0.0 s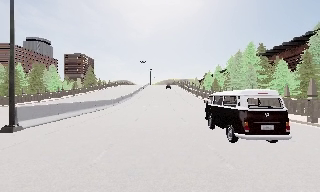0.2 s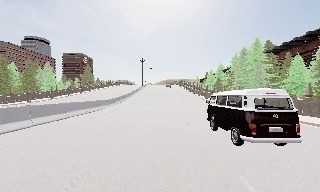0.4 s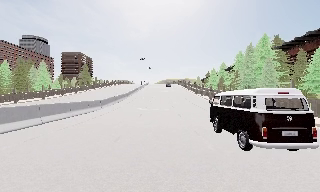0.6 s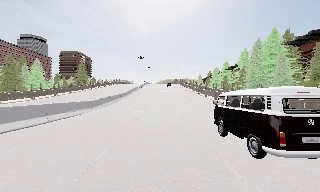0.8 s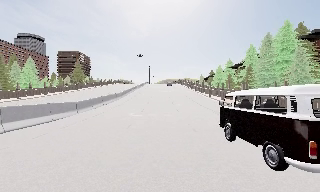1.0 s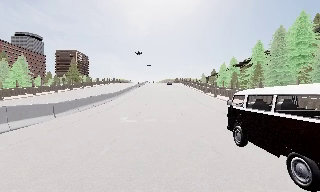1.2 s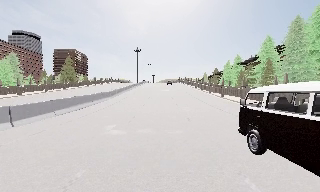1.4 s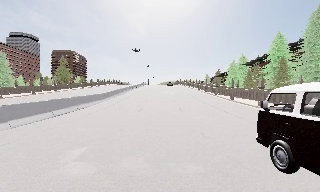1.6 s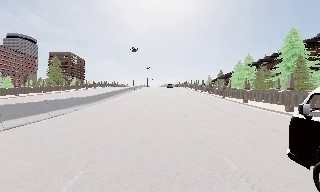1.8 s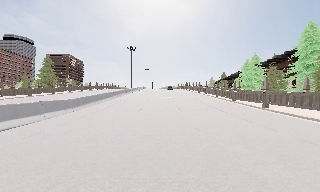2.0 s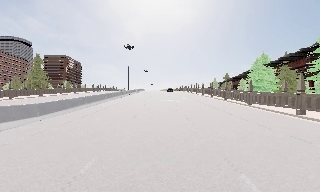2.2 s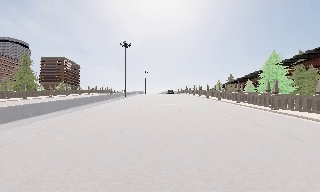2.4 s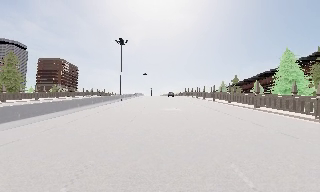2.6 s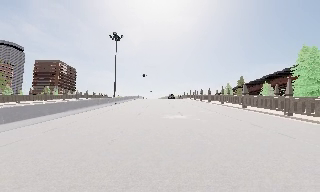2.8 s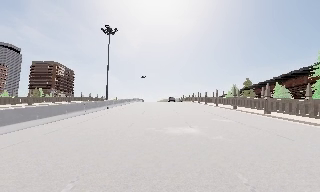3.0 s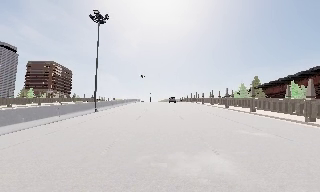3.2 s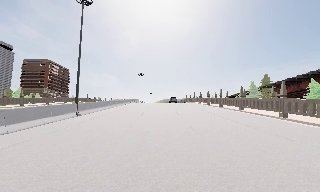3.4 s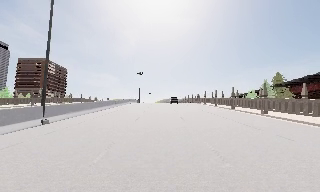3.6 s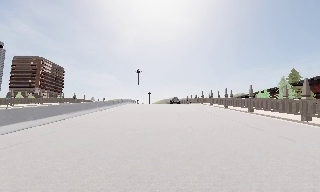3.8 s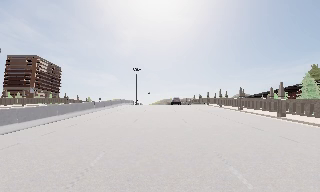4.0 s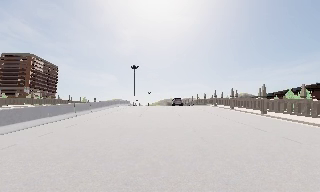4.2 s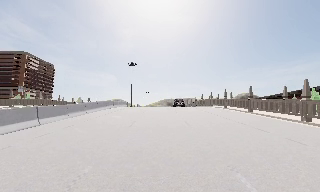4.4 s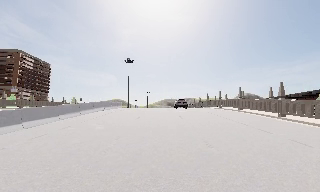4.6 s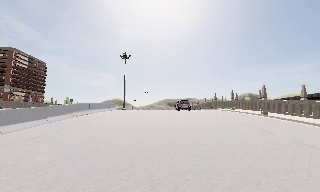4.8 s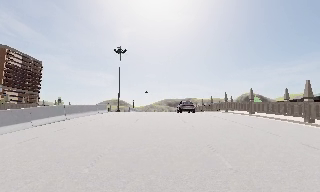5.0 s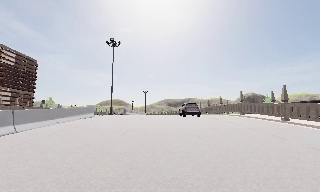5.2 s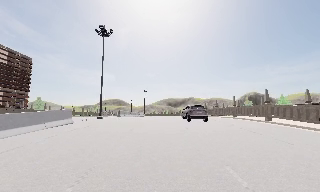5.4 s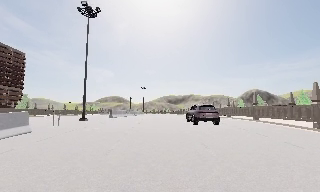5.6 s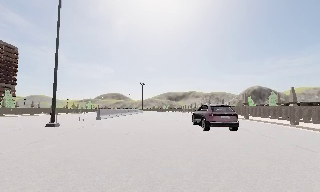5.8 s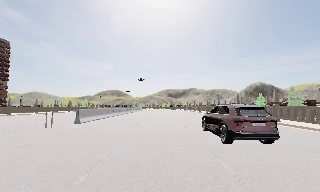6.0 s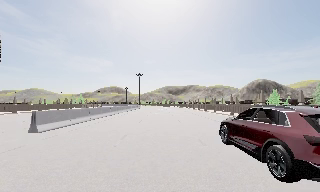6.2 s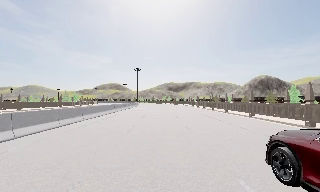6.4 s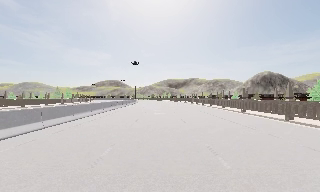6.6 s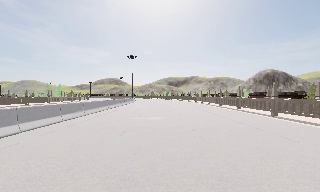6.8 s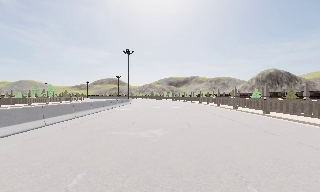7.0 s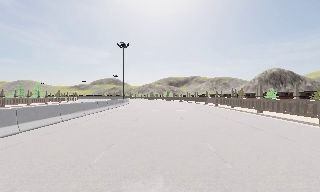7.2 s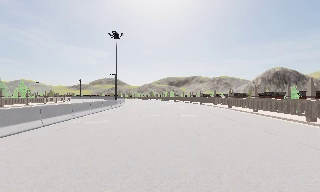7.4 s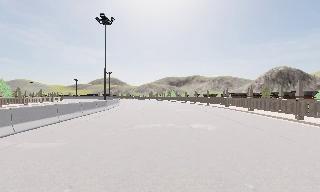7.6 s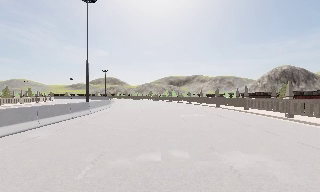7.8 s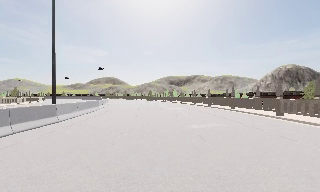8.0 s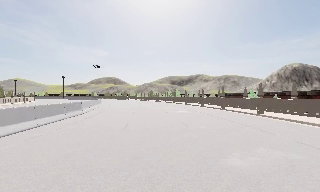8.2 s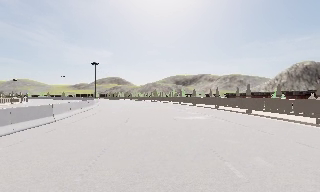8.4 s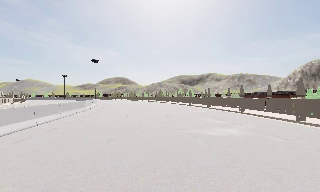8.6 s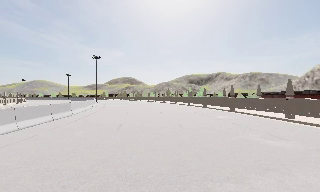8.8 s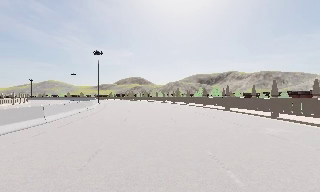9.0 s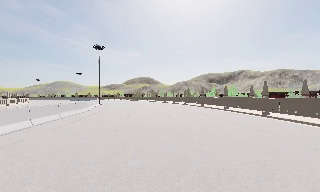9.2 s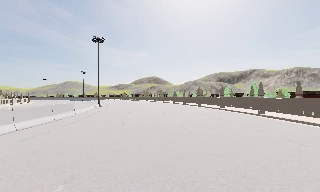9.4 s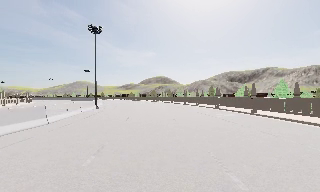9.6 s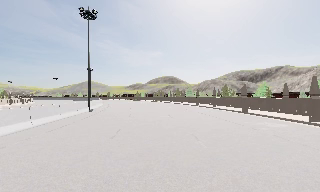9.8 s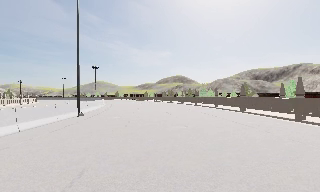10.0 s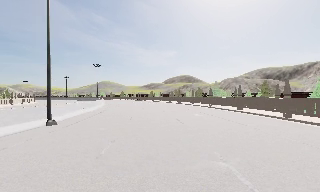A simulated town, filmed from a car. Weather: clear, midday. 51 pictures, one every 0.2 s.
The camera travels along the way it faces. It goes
forward.
0.0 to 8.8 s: The camera travels forward, about 185 m, so what stands in front looms larger.
8.8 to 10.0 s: The scene slides to the right, as the camera pans about 15 degrees to its left. It travels forward, about 30 m, so what stands in front looms larger.
The film runs forward here.
